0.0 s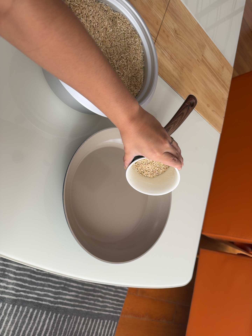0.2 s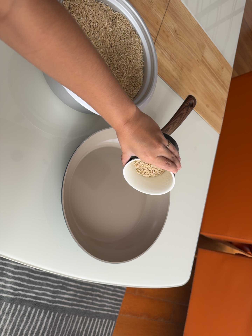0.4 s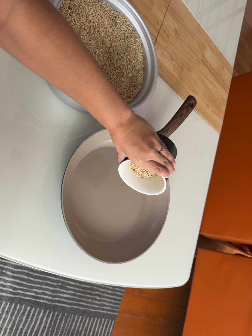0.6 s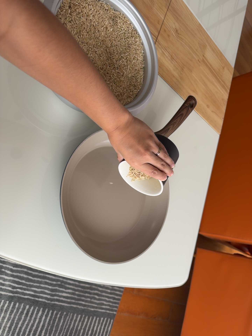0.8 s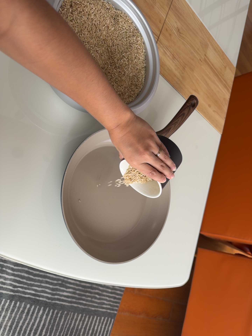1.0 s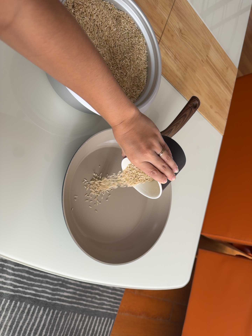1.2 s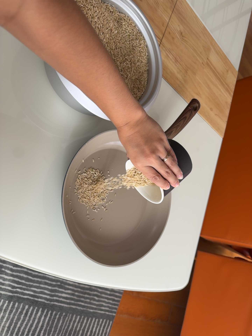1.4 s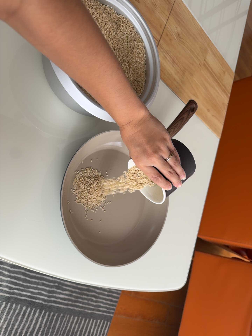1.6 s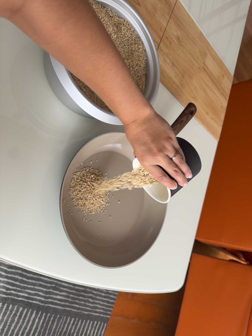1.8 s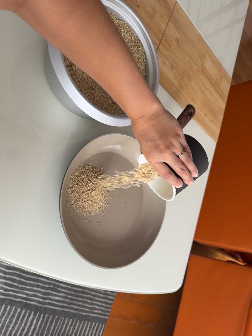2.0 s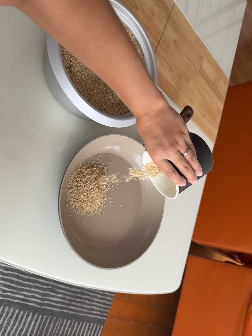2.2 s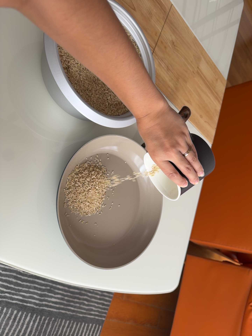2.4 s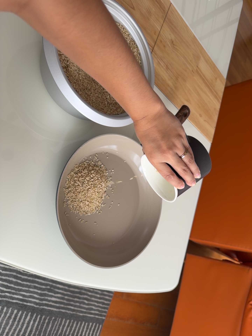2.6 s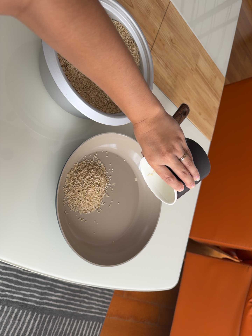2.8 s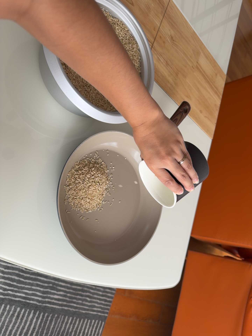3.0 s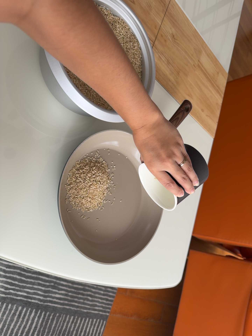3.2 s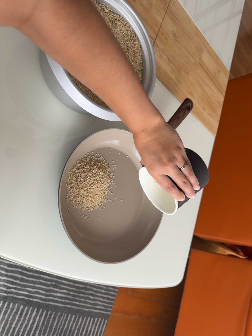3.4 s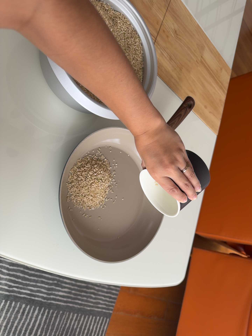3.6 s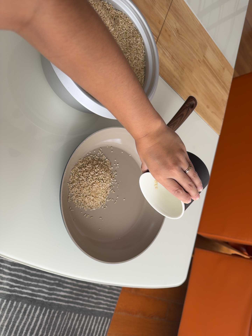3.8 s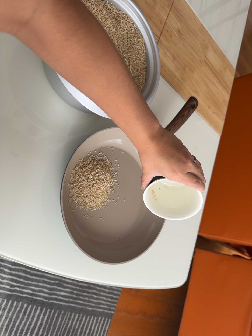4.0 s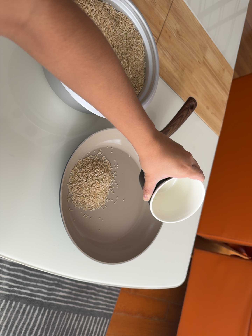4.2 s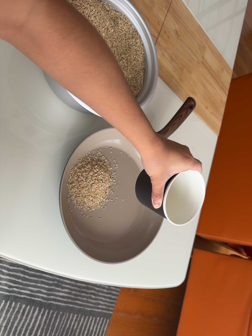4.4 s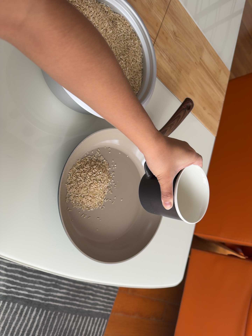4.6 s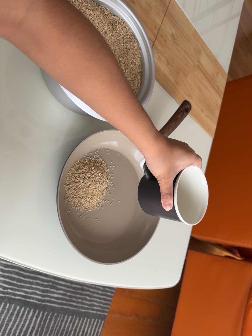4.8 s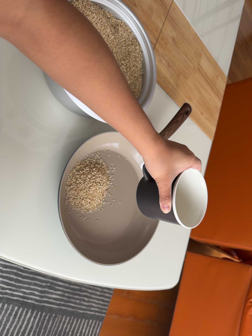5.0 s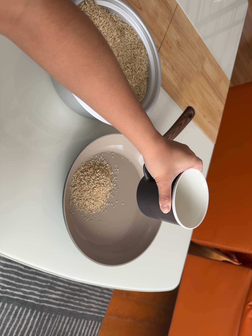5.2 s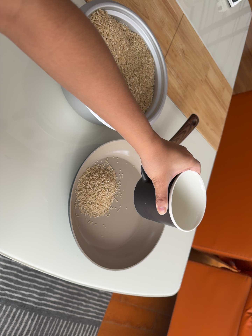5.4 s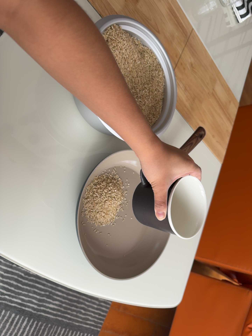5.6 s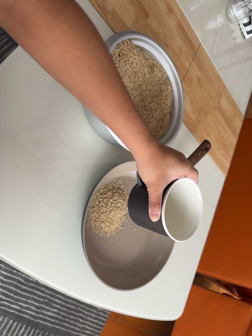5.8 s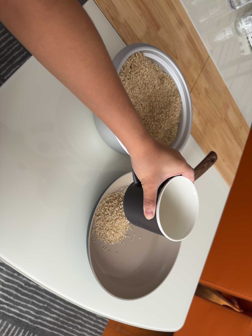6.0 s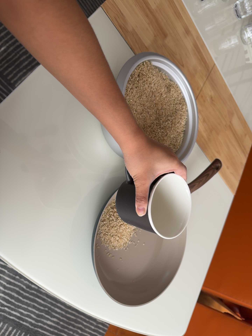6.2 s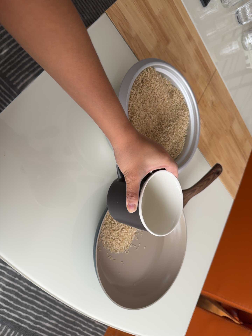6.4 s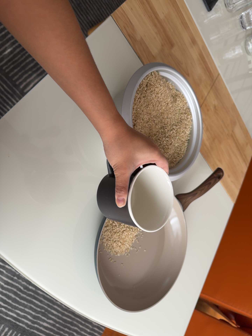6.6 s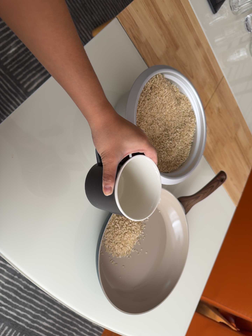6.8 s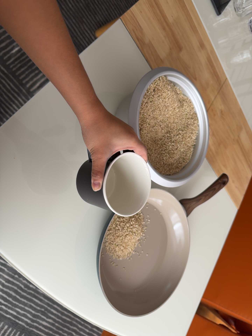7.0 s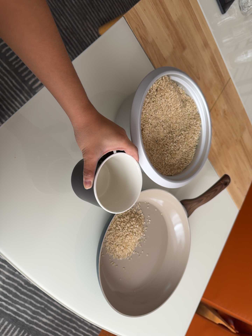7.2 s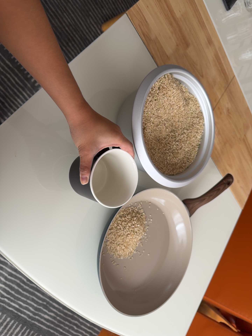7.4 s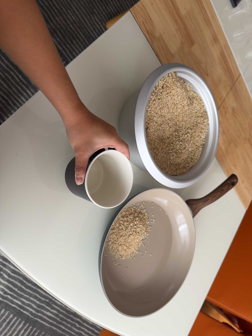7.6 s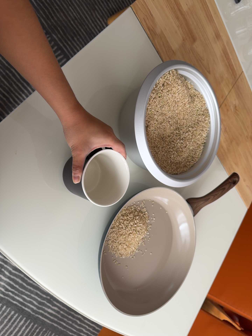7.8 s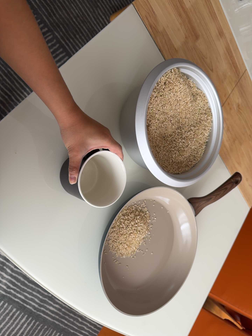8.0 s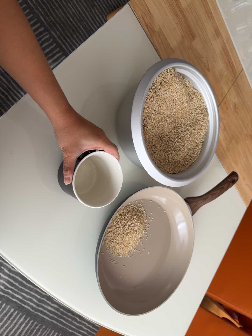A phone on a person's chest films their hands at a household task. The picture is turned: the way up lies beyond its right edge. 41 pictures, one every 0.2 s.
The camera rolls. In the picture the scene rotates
clockwise.
0.0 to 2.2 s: The camera shifts only a little, or ends up much as it began.
2.2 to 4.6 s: The camera shifts only a little, or ends up much as it began.
4.6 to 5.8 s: The camera travels to its left, about 7 cm, so close, fixed things drift to the right. It rolls about its line of sight by about 10 degrees, and the scene rotates clockwise.
5.8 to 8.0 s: The camera shifts only a little, or ends up much as it began.
The film runs forward here.
